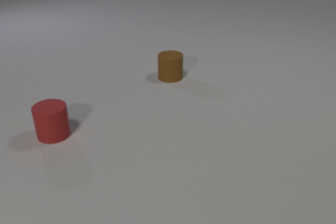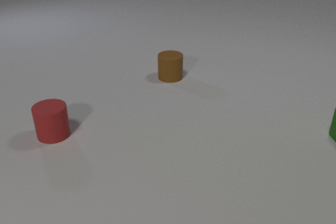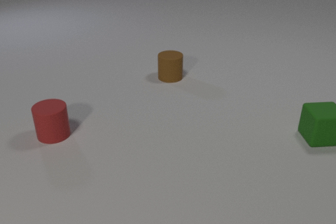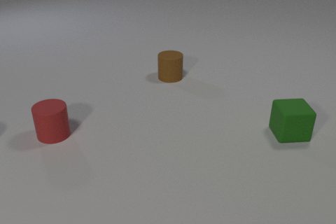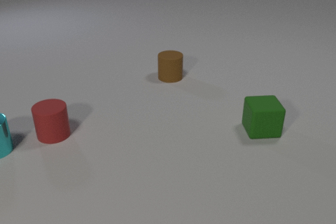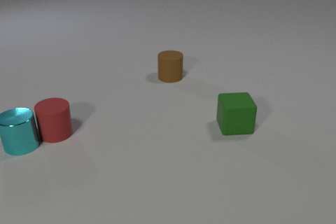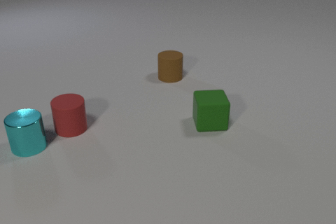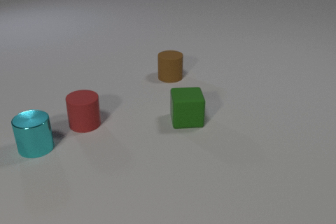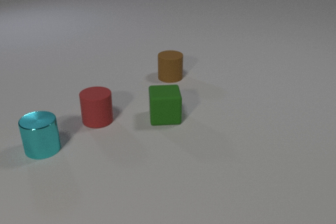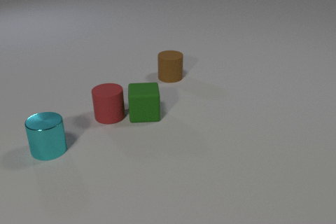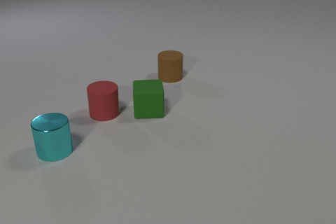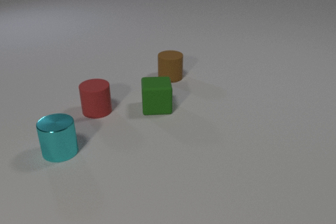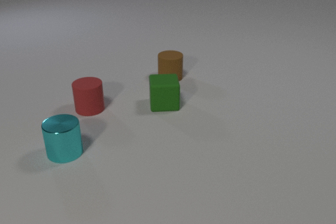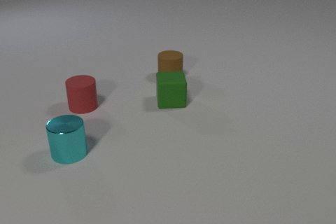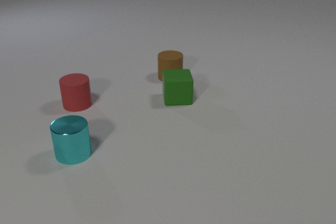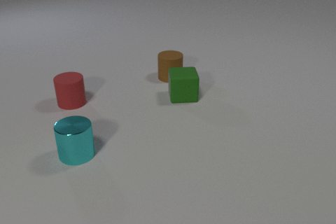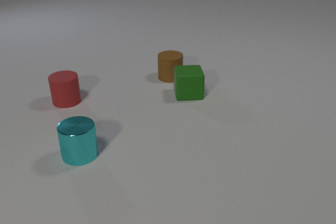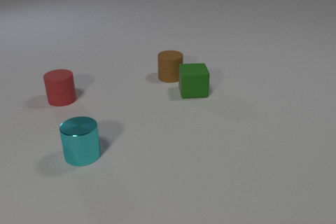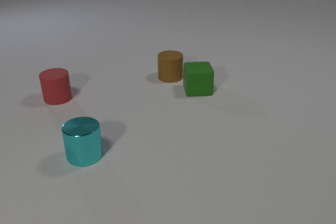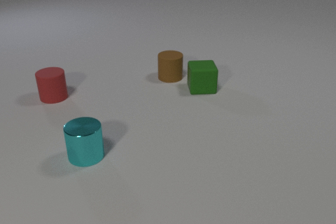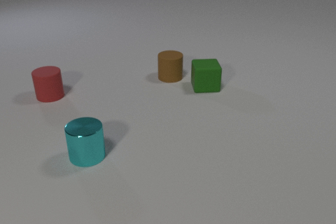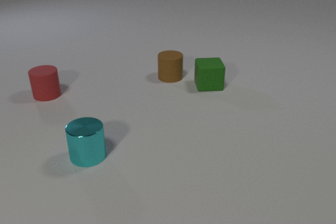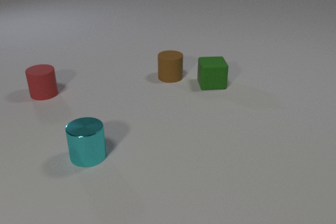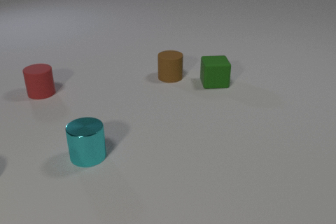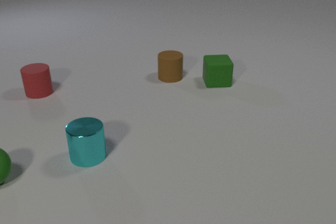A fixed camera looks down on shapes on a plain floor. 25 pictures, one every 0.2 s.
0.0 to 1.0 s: The cyan metal cylinder comes in at the left edge, slides to the right. The green rubber cube comes in at the right edge, slides to the left. The cyan metal cylinder and the red rubber cylinder collide.
1.0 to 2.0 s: The cyan metal cylinder slides to the right and toward the camera. The red rubber cylinder slides to the right and away from the camera. The green rubber cube slides to the left. The red rubber cylinder and the green rubber cube collide.
2.0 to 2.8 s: The cyan metal cylinder slides to the right and toward the camera. The red rubber cylinder slides to the left and away from the camera. The green rubber cube slides to the right and away from the camera.
2.8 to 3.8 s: The cyan metal cylinder slides to the right. The red rubber cylinder slides away from the camera and to the left. The green rubber cube slides away from the camera and to the right.
3.8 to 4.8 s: The red rubber cylinder slides away from the camera and to the left. The green rubber sphere comes in at the left edge, rolls to the right. The green rubber cube slides away from the camera and to the right.
What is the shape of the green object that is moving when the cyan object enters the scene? cube.
What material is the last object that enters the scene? rubber.
Are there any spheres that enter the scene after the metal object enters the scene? yes.
